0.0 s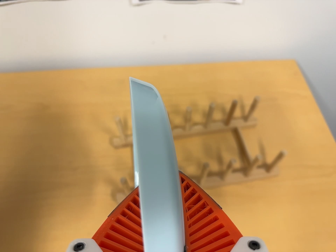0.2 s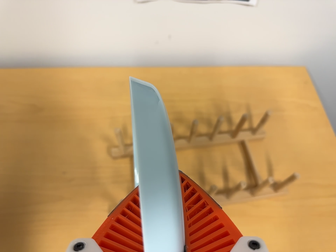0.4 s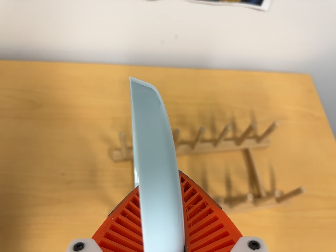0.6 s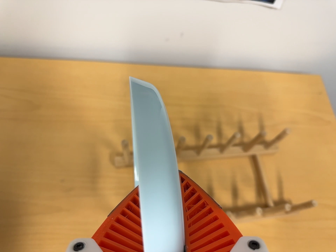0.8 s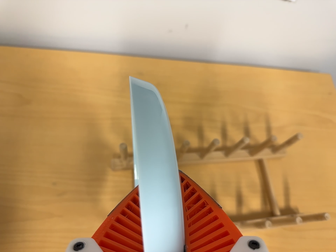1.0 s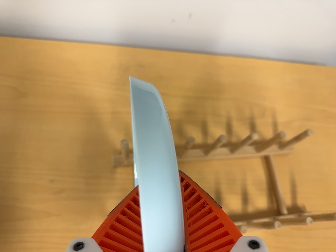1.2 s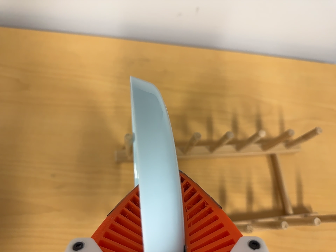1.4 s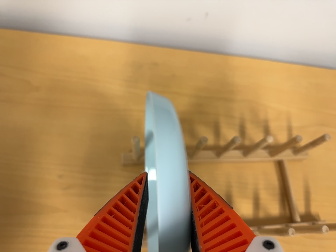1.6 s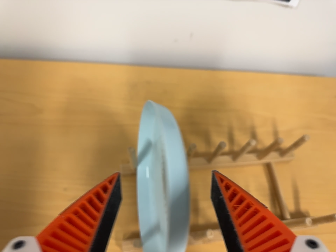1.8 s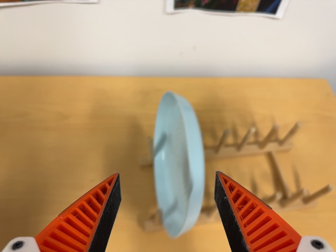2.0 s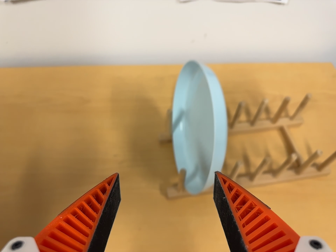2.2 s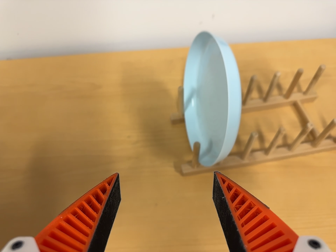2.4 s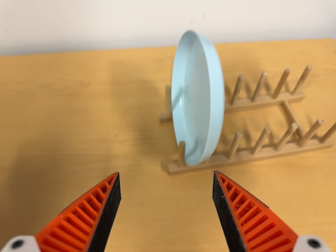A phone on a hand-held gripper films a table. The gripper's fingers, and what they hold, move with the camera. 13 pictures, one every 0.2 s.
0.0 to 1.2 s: The camera travels forward, toward the top of its view and to its left, about 16 cm, so what stands in front looms larger. Its aim tips toward the bottom of its view by about 10 degrees. It rolls about its line of sight by about 10 degrees, and the scene rotates clockwise.
1.2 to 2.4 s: The camera travels toward the bottom of its view and backward, about 18 cm. Its aim tips toward the top of its view by about 10 degrees. It rolls about its line of sight by about 10 degrees, and the scene rotates counterclockwise.
The film runs forward here.
